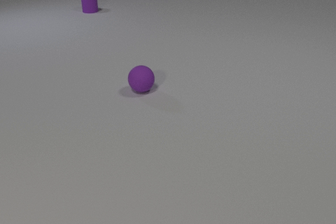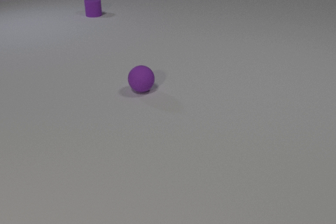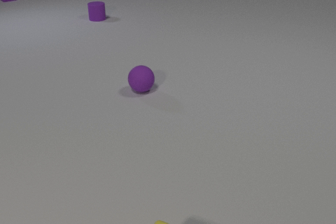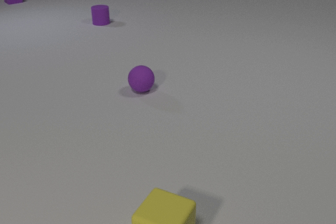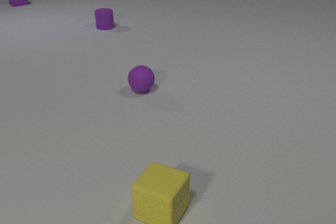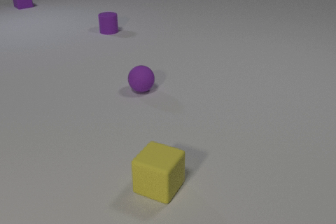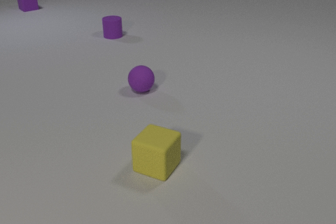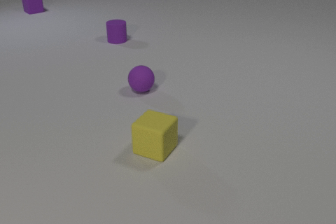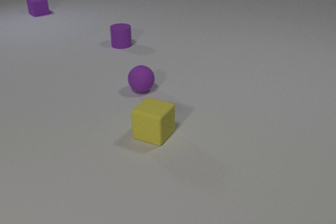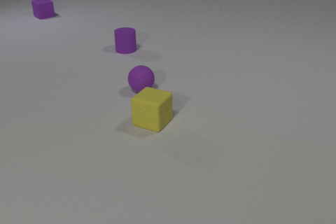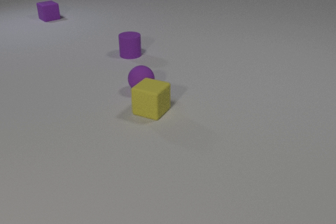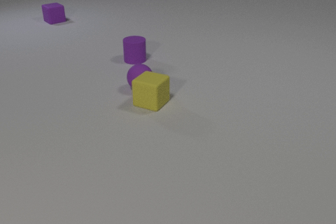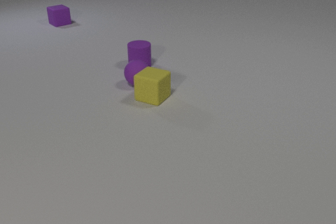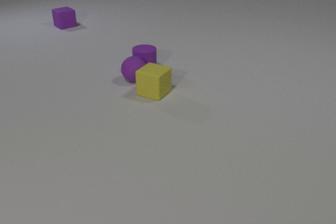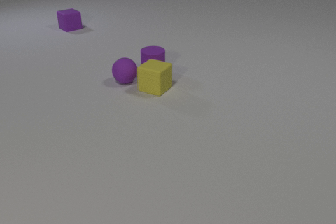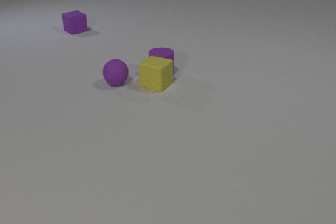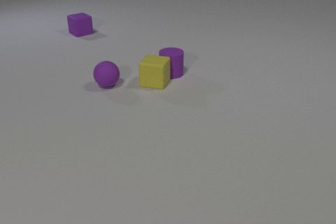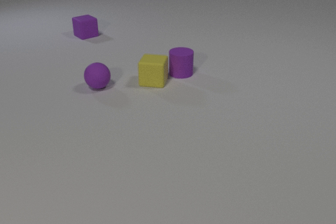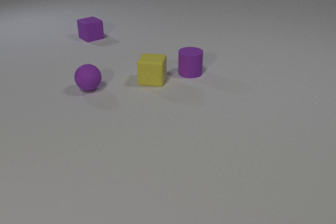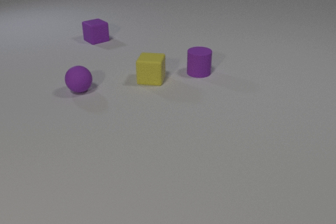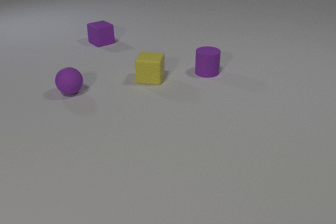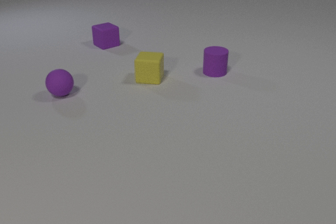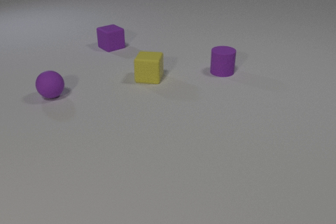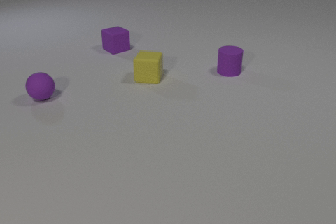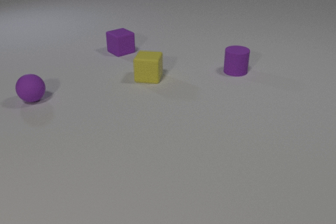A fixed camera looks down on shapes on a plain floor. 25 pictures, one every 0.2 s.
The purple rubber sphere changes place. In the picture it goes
to the left.
The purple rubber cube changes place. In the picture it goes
toward the camera.
0.0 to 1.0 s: The yellow rubber cube comes in at the bottom edge, slides away from the camera. The purple rubber cylinder slides toward the camera. The purple rubber cube comes in at the top edge, slides toward the camera.
1.0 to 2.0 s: The yellow rubber cube slides away from the camera. The purple rubber cylinder slides toward the camera. The purple rubber cube slides toward the camera and to the right.
2.0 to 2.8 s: The yellow rubber cube slides away from the camera. The purple rubber sphere rolls away from the camera and to the left. The purple rubber cylinder slides toward the camera and to the right. The purple rubber cube slides toward the camera and to the right. The yellow rubber cube and the purple rubber sphere collide. The purple rubber sphere and the purple rubber cylinder collide.
2.8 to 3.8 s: The yellow rubber cube slides away from the camera. The purple rubber sphere rolls to the left. The purple rubber cylinder slides to the right. The purple rubber cube slides toward the camera and to the right. The yellow rubber cube and the purple rubber cylinder collide.
3.8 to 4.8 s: The yellow rubber cube slides away from the camera. The purple rubber sphere rolls to the left. The purple rubber cylinder slides to the right. The purple rubber cube slides toward the camera and to the right.
How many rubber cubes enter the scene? 2.
Are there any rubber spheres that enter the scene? no.
What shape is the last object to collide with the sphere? cylinder.
